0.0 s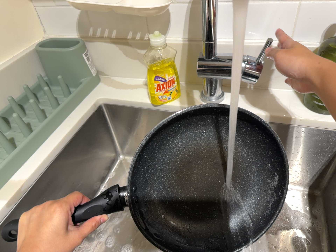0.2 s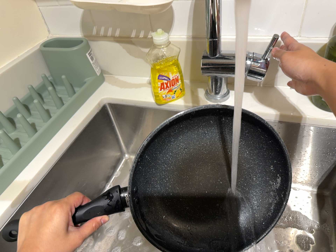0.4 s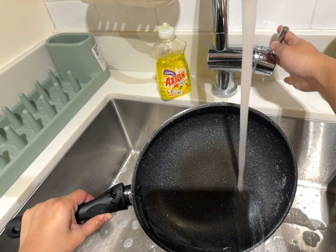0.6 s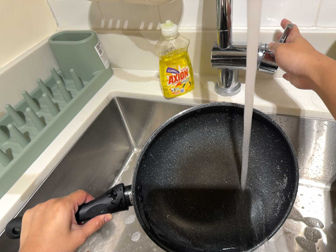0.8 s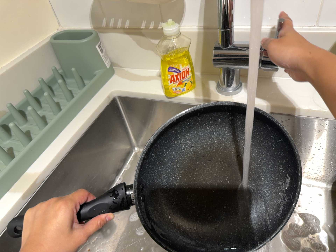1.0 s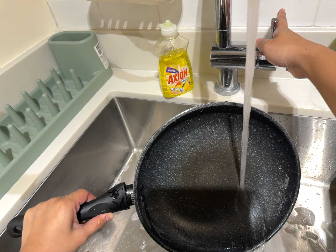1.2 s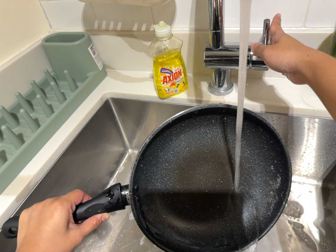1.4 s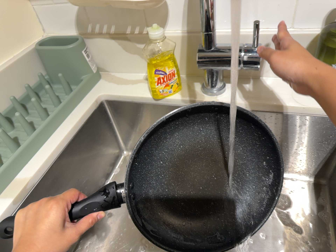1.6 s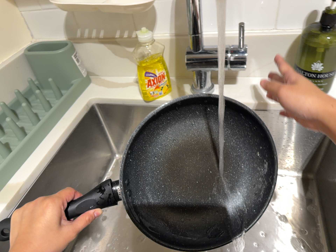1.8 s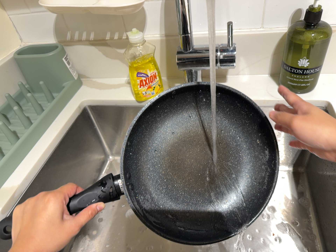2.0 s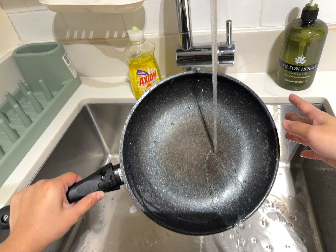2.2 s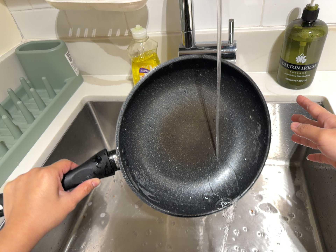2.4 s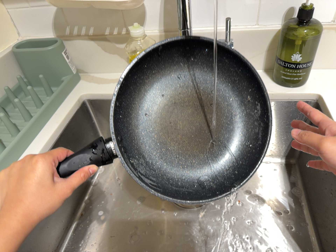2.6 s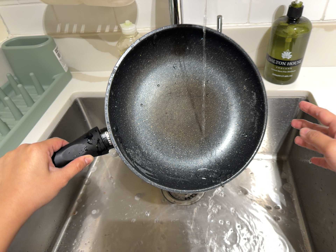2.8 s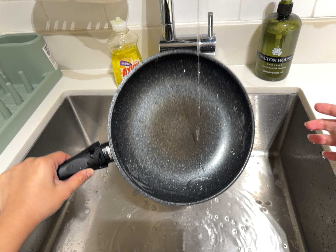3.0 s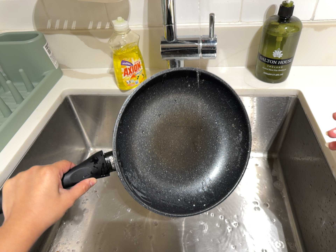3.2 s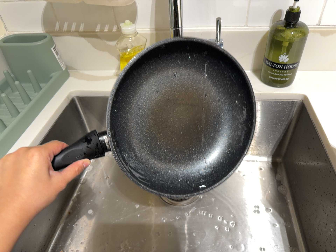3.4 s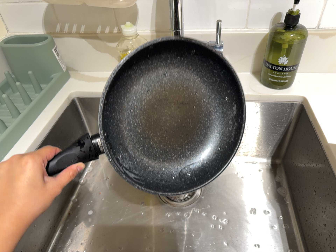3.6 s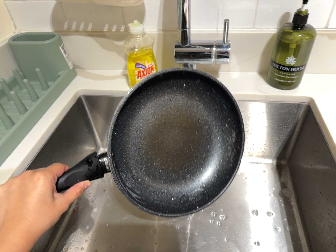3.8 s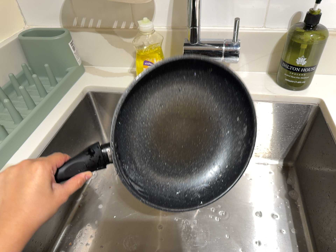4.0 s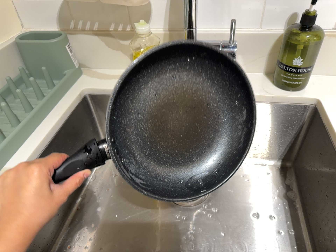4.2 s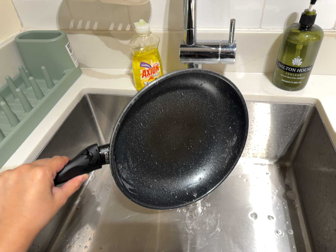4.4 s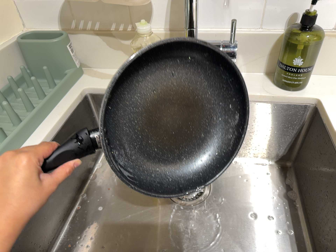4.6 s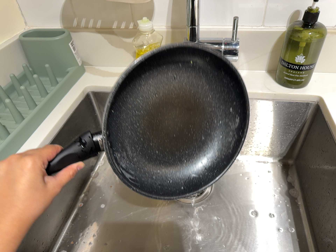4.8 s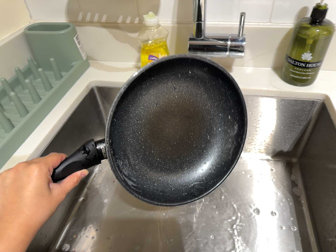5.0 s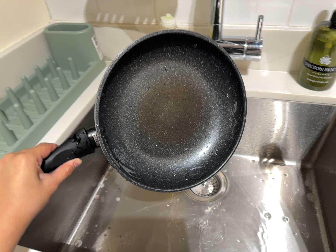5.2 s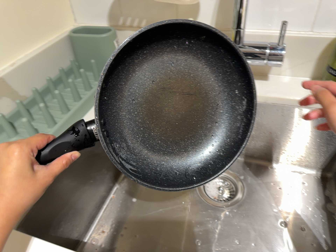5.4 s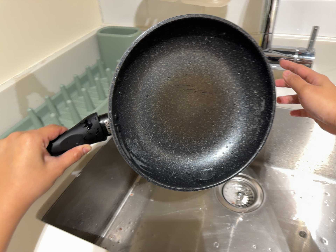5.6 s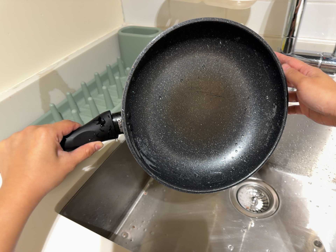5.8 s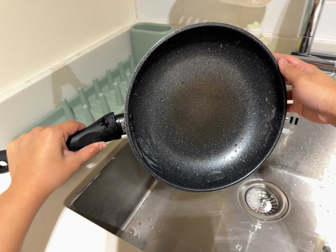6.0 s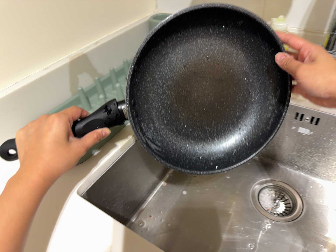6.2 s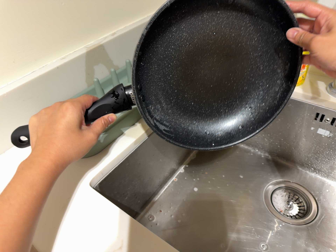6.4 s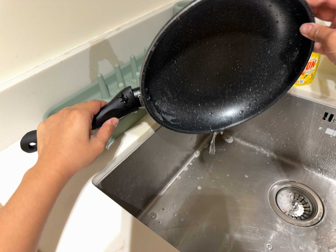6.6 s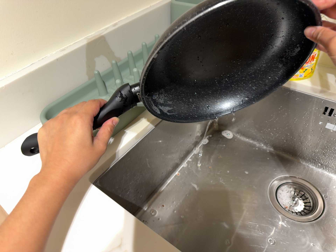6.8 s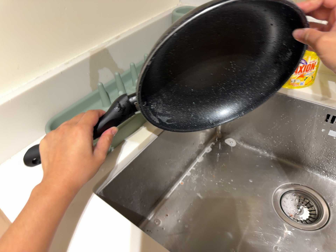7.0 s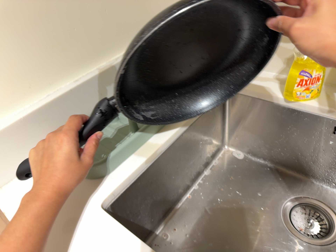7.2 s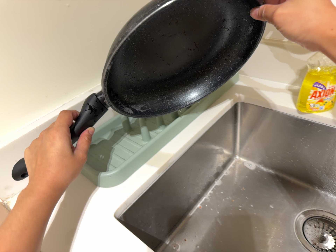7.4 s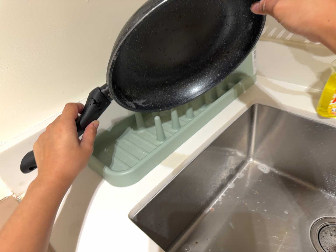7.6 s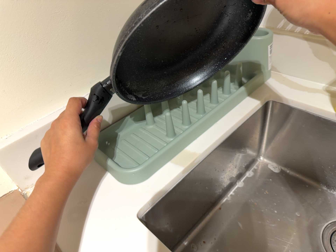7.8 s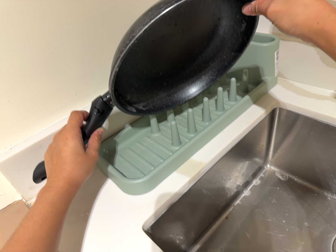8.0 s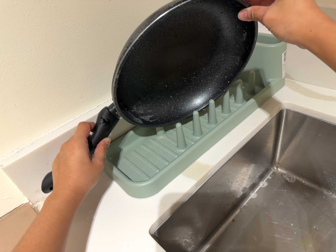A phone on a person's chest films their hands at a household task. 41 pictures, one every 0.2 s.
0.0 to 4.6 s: The camera travels toward the bottom of its view, about 8 cm, so close, fixed things drift upward.
4.6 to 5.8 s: The camera pans to its left by about 15 degrees. It travels to its left, about 5 cm, so close, fixed things drift to the right. It rolls about its line of sight by about 10 degrees, and the scene rotates clockwise.
5.8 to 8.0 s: The camera pans to its left by about 15 degrees. It travels forward, about 8 cm, so what stands in front looms larger.
The film runs forward here.
